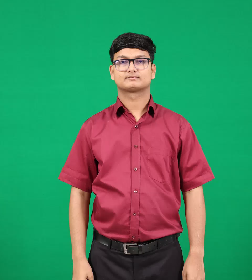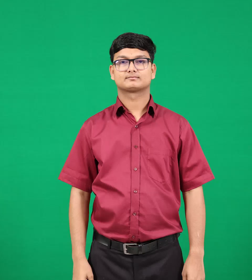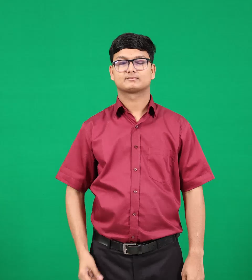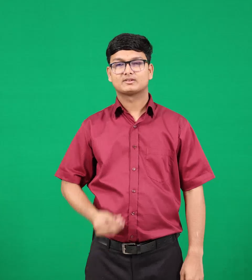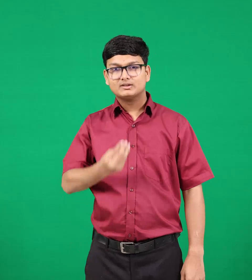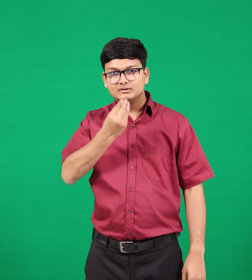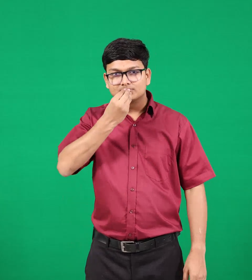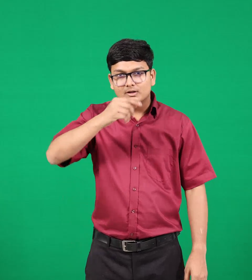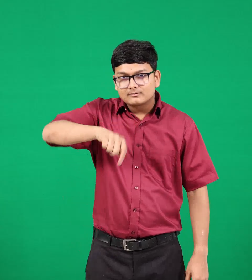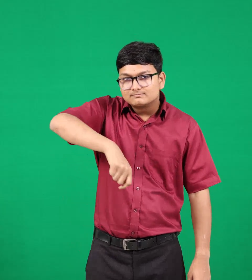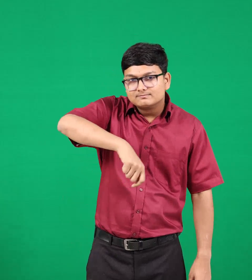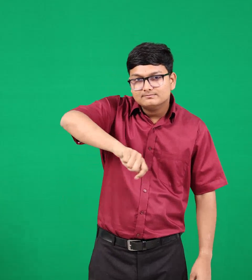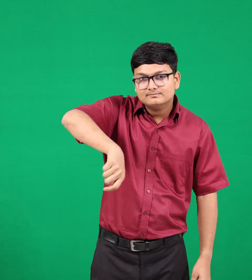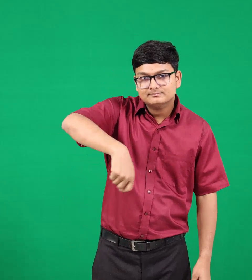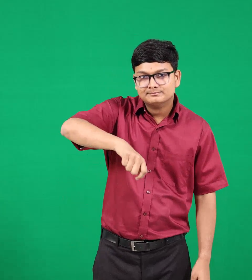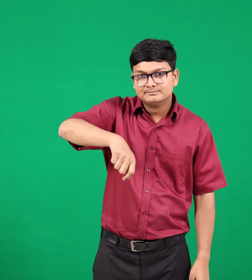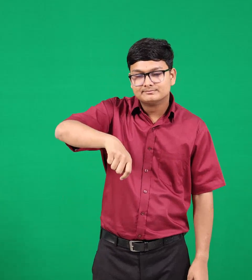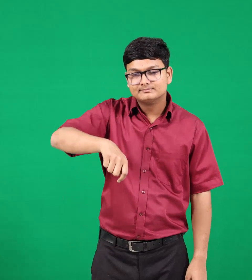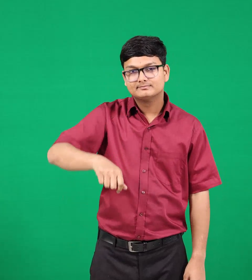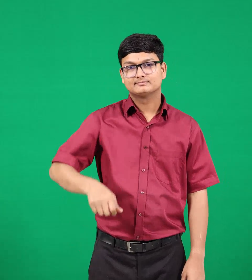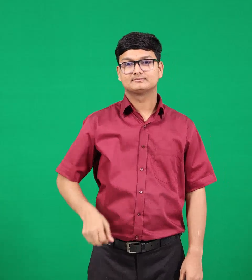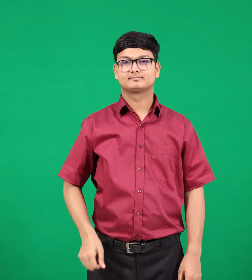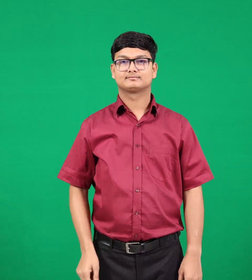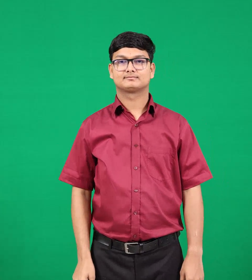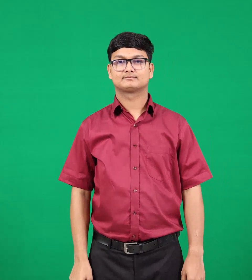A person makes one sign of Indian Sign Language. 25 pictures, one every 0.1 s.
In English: cook
